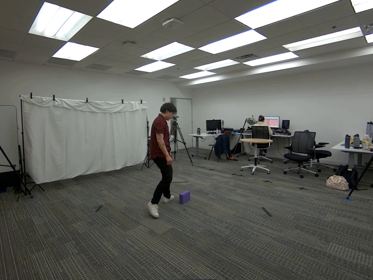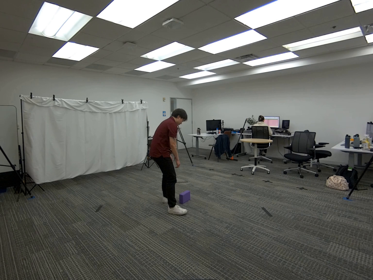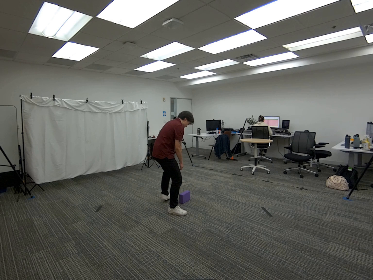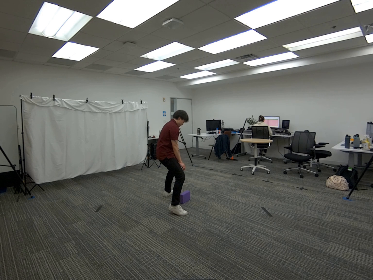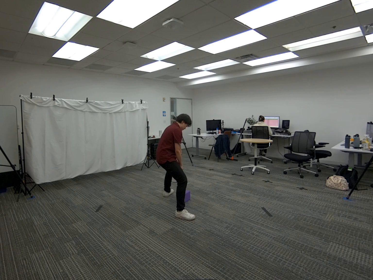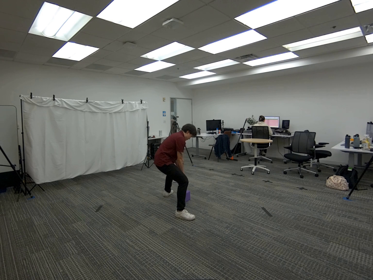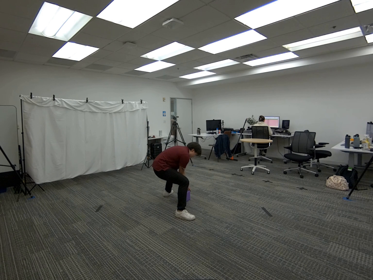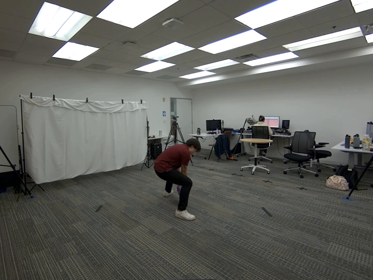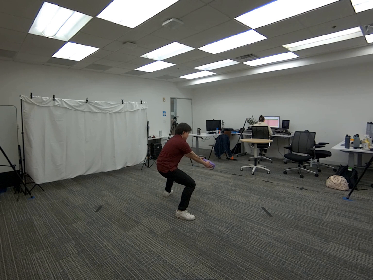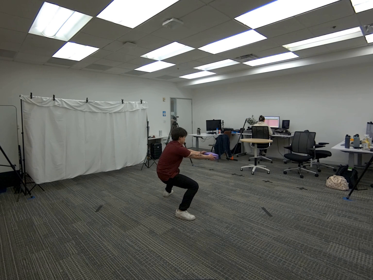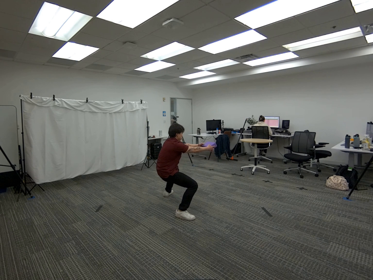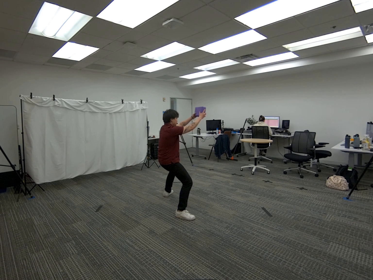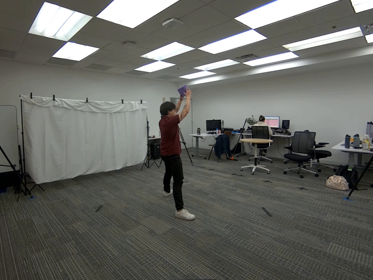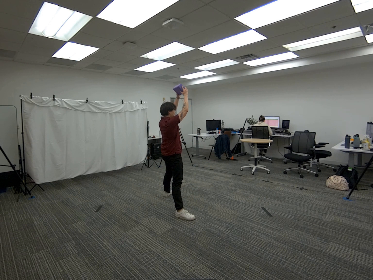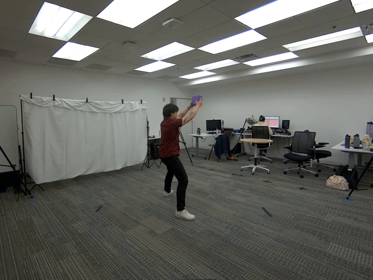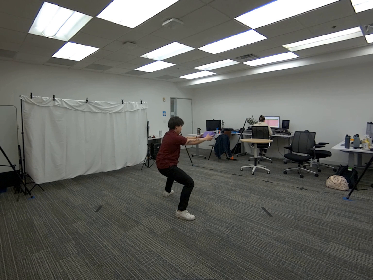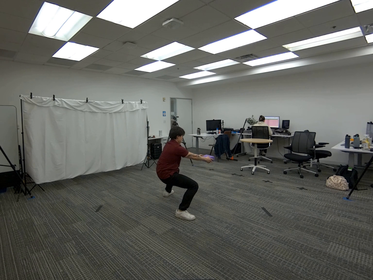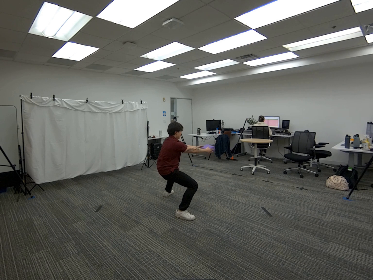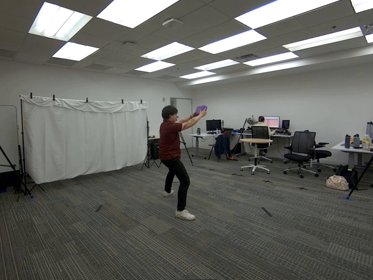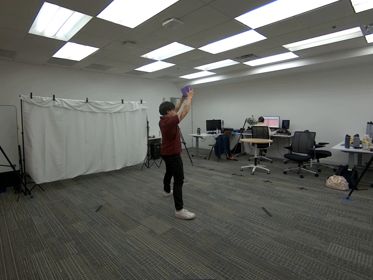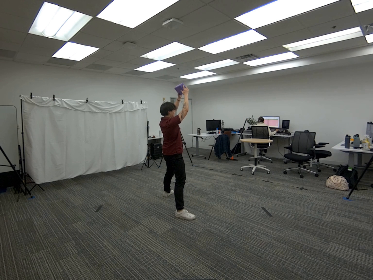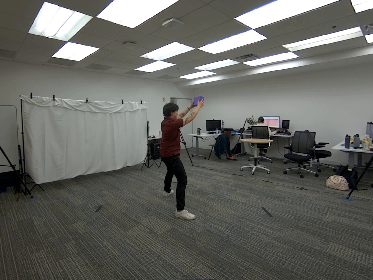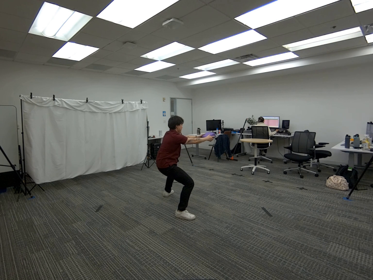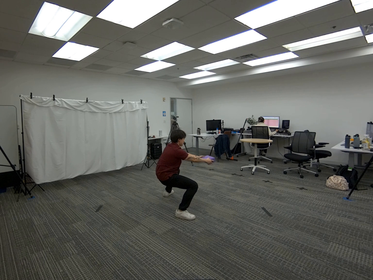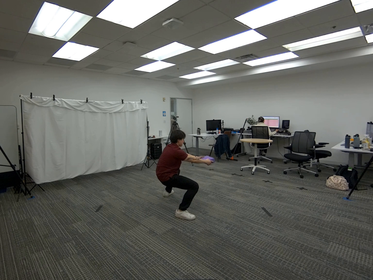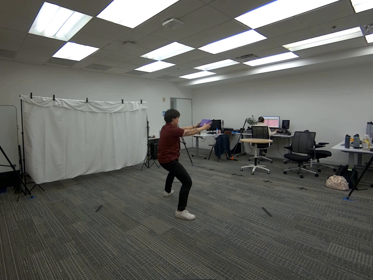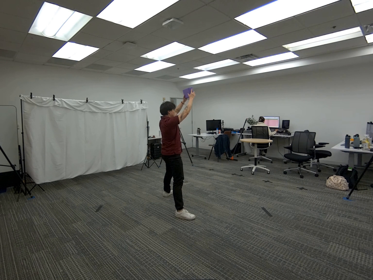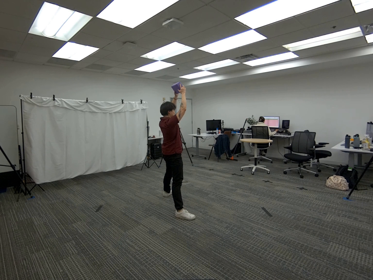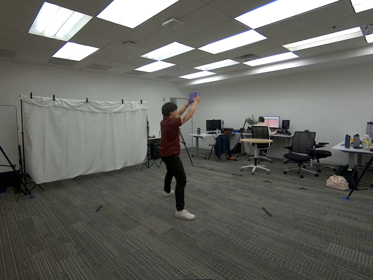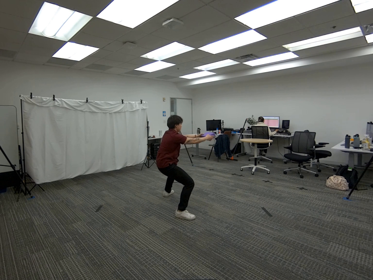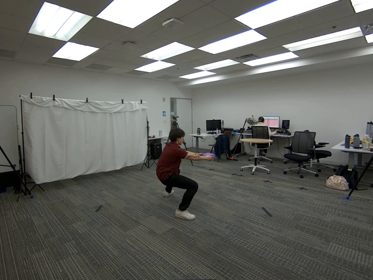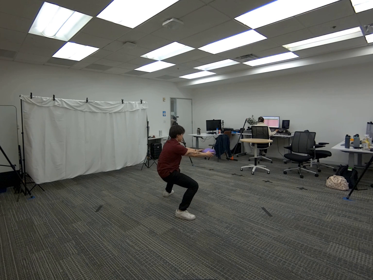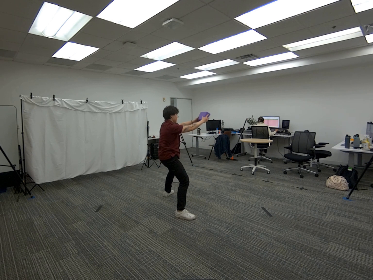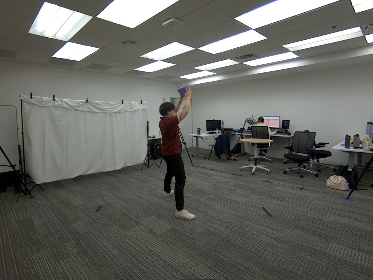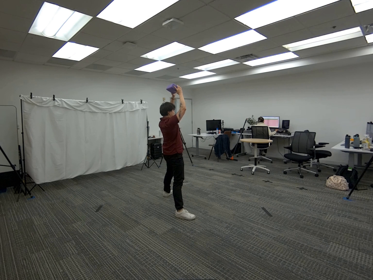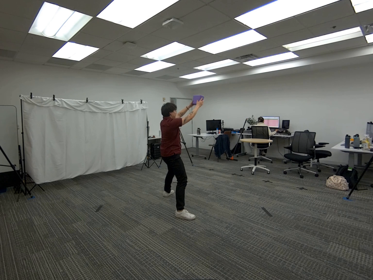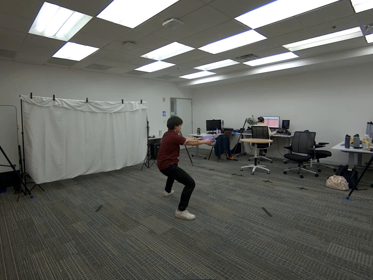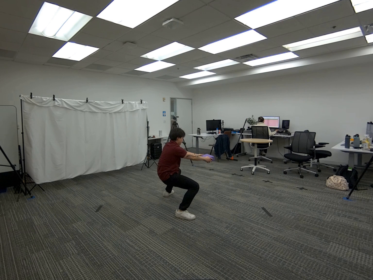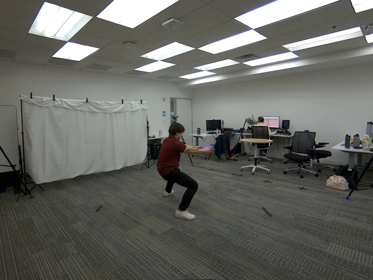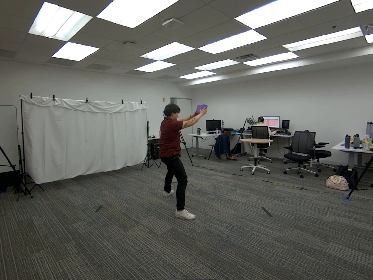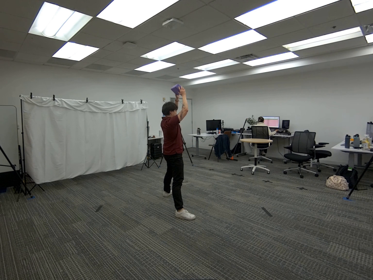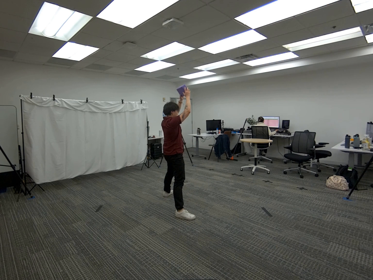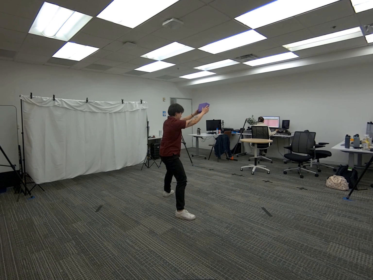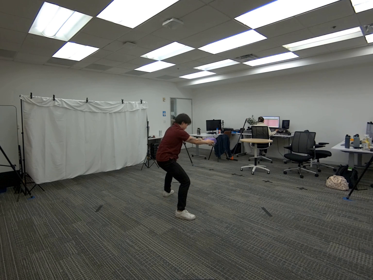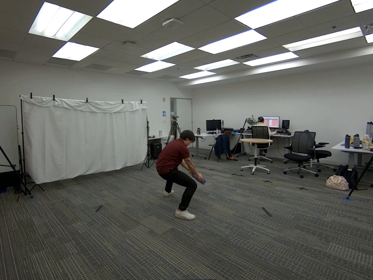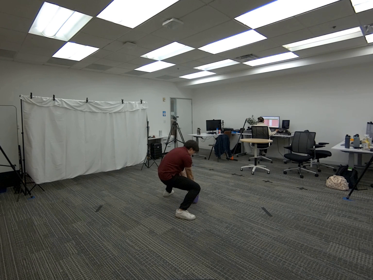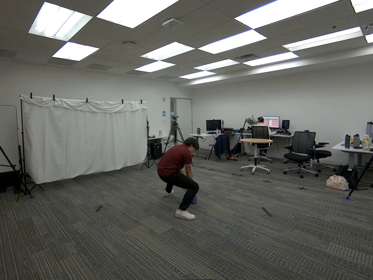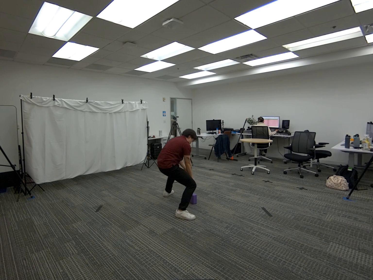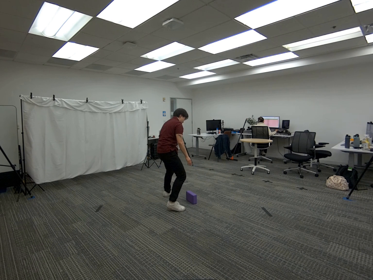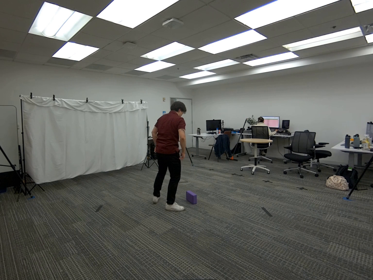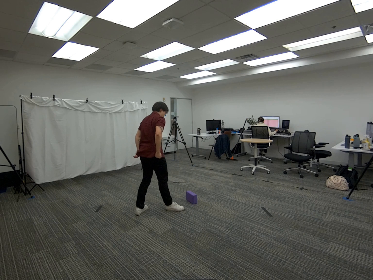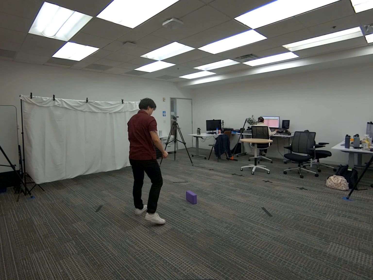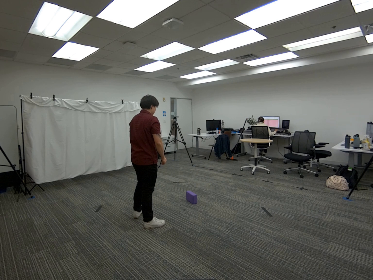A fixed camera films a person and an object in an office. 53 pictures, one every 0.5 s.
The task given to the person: Walk over to the yoga block and pick up the yoga block using both hands. Get into a sumo squat stance as you hold the yoga block with both hands infront of you. As you come up from the sumo squat raise the yoga block over your head with your arms extended. Repeat the process until the time is reached. Place the yoga block on the floor when the task is complete.
